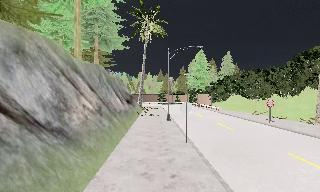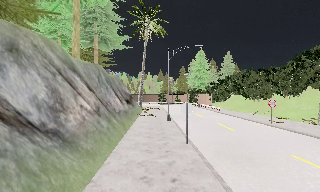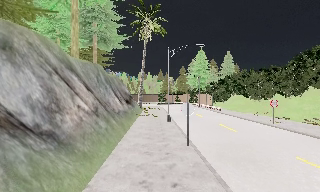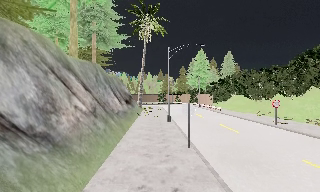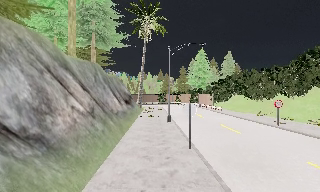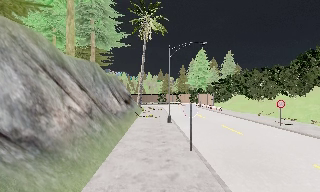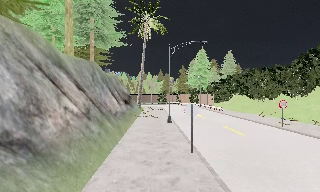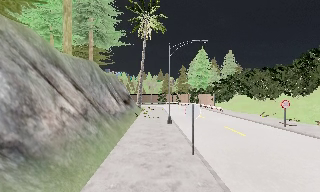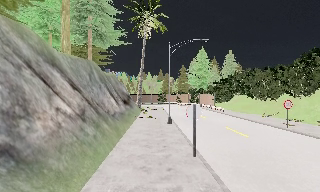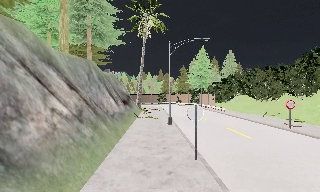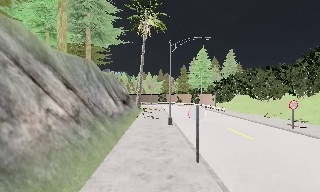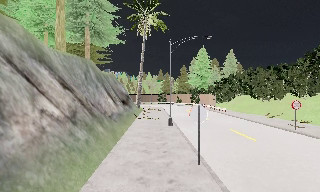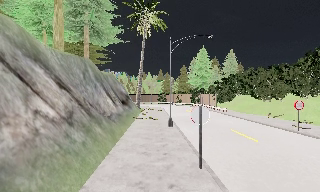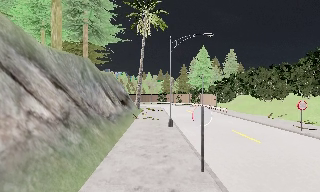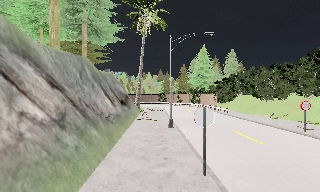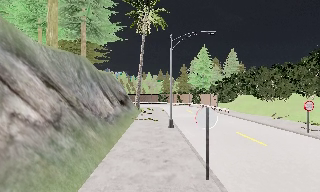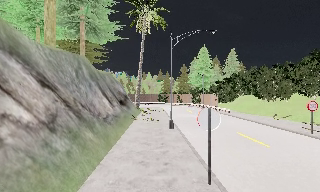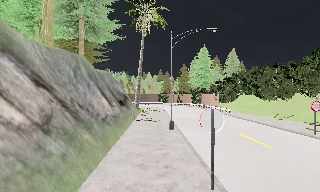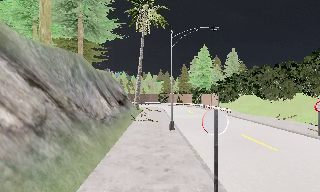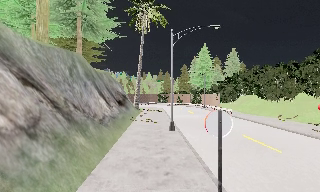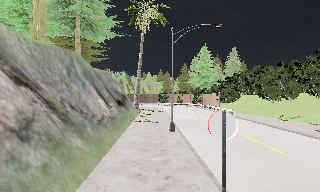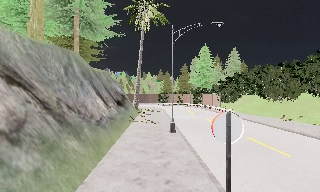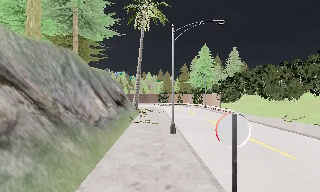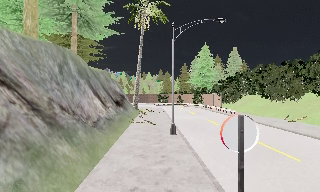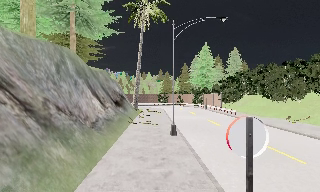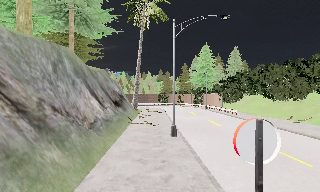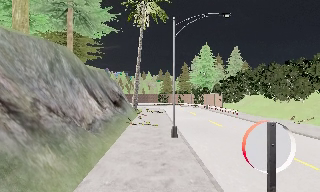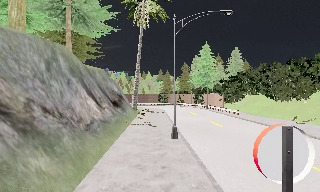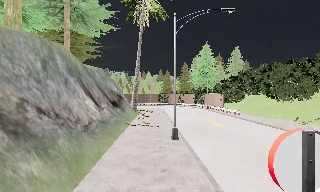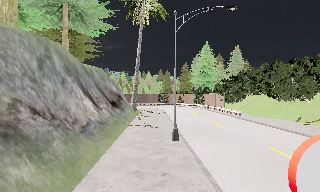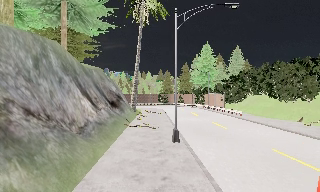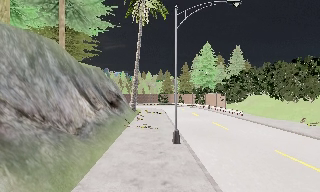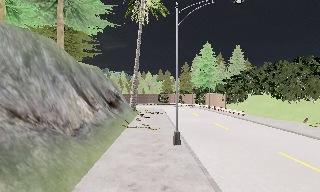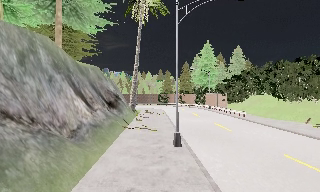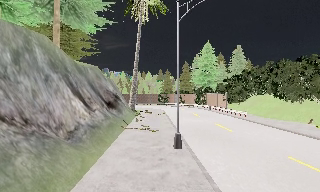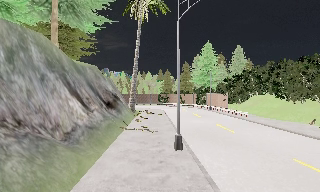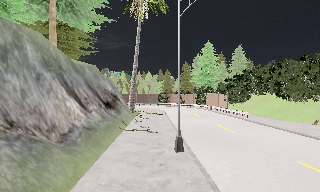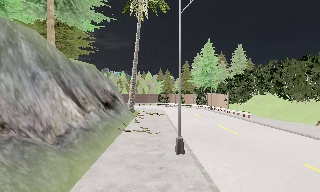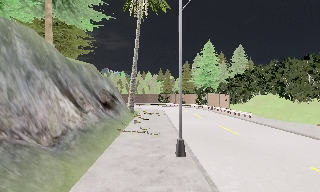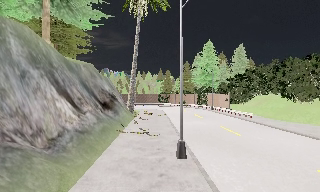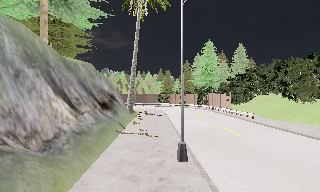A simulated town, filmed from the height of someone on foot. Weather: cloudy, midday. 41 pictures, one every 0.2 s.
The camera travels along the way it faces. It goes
forward.
0.0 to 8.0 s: The camera travels forward, about 10 m, so what stands in front looms larger.
The film runs forward here.
